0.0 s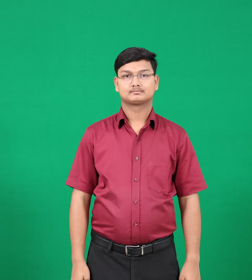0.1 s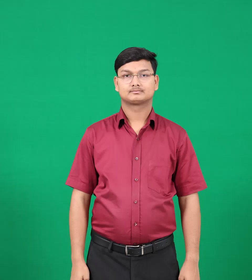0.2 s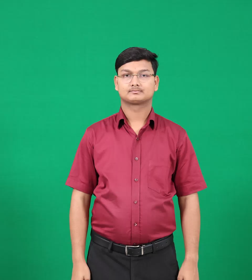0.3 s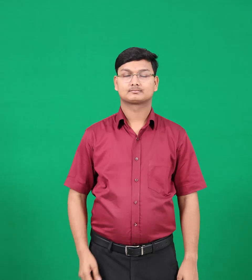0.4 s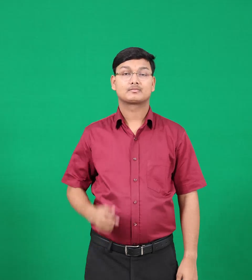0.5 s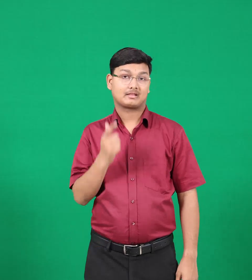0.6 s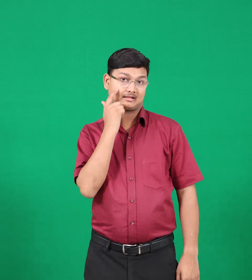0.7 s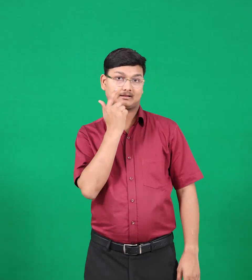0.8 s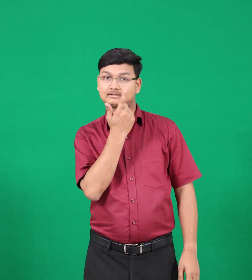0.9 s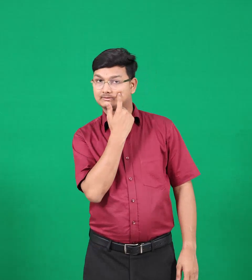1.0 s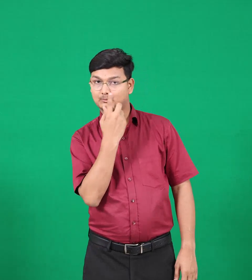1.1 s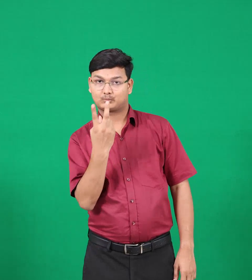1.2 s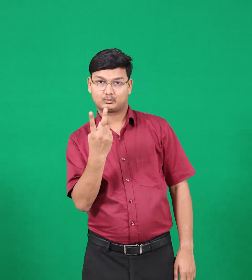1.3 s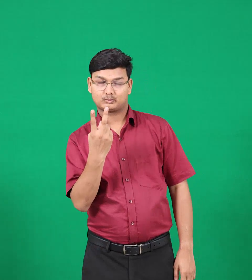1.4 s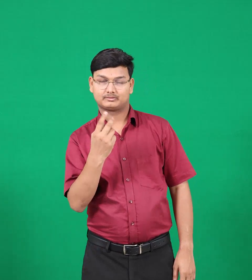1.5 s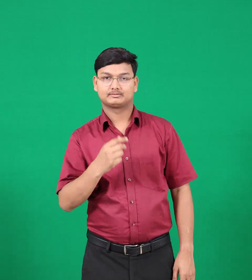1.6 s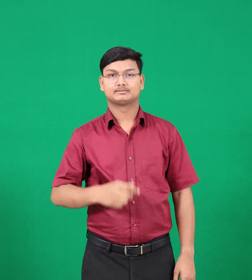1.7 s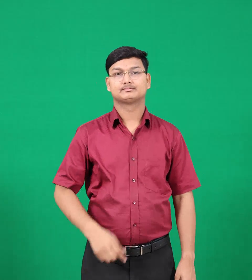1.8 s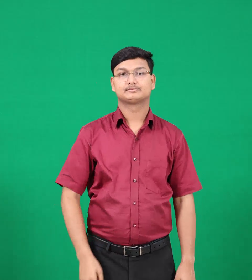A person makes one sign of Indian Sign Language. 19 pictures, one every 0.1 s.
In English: eyes
